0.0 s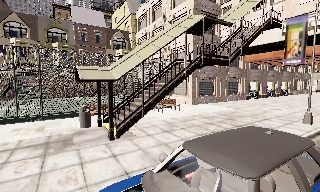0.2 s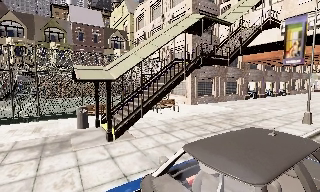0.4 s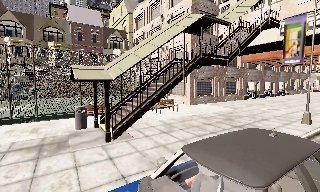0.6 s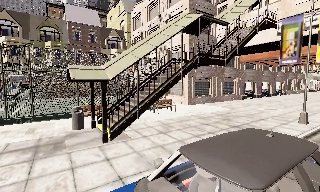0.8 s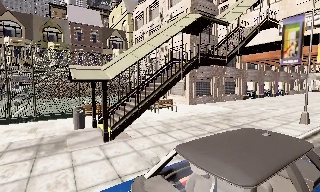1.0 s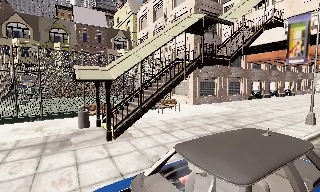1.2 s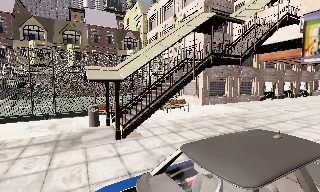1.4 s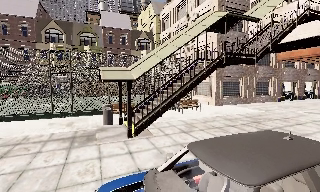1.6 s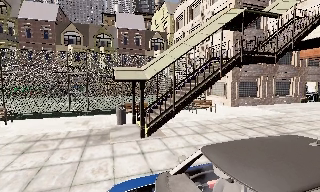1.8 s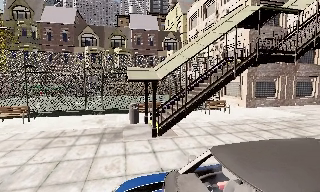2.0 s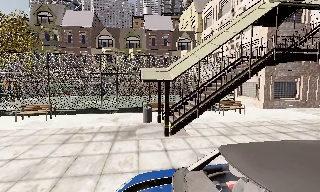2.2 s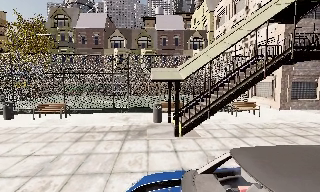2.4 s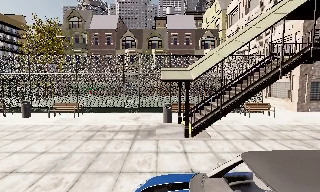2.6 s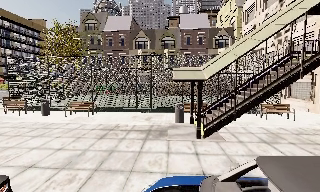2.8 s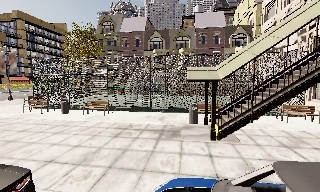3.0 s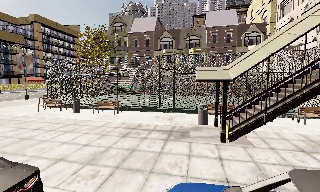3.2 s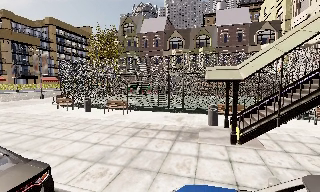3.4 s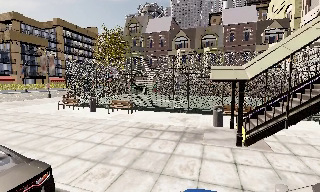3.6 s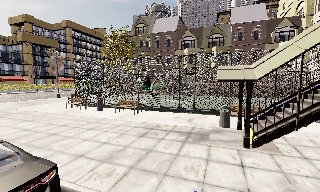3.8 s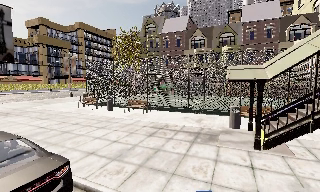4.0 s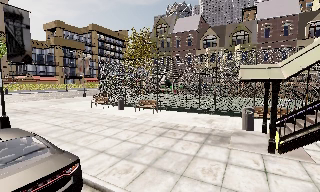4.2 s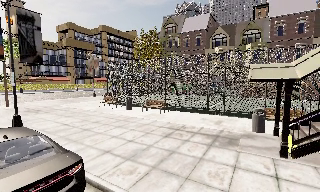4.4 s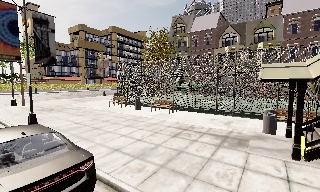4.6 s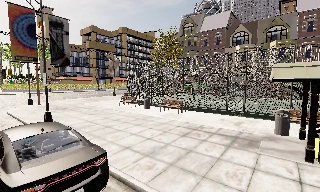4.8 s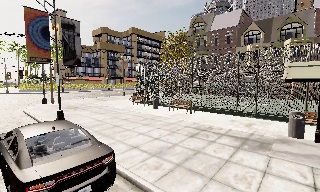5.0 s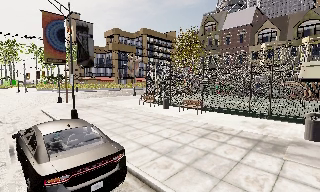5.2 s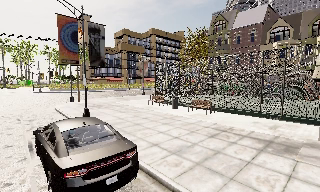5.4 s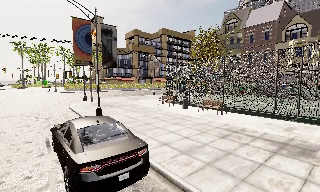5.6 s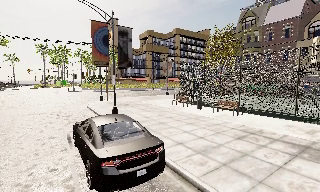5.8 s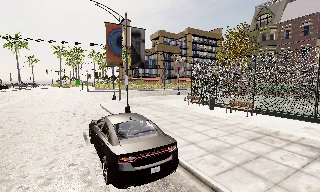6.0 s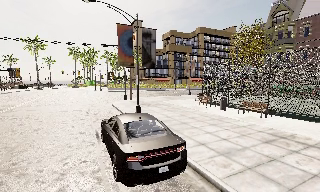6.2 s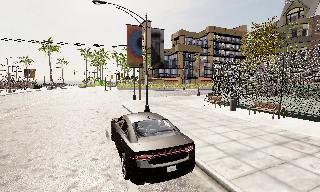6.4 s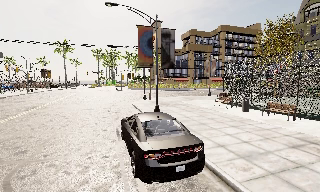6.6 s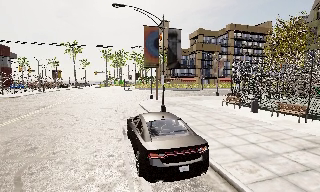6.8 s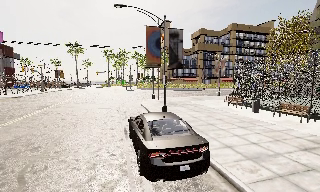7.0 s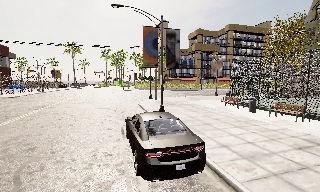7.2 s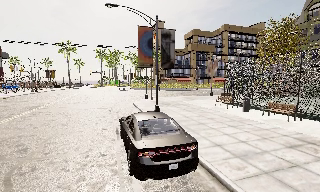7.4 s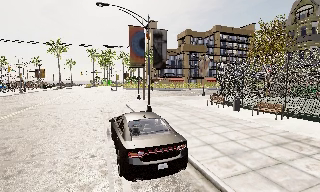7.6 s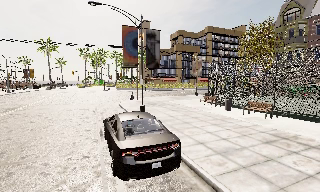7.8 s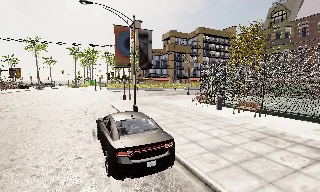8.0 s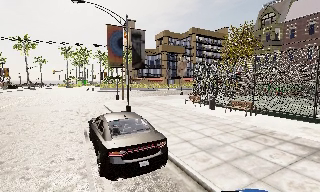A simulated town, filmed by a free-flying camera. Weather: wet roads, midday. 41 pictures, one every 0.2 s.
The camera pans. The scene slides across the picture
to the right.
The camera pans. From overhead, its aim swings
counterclockwise.
0.0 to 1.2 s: The camera shifts only a little, or ends up much as it began.
1.2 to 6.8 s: The camera pans to its left, which is counterclockwise from overhead, by about 100 degrees. It travels to its right and backward, about 1 m.
6.8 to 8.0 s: The camera swings to its right by about 10 degrees, and the scene slides to the left.
The film runs backward here.
